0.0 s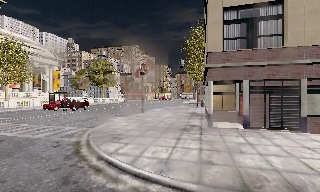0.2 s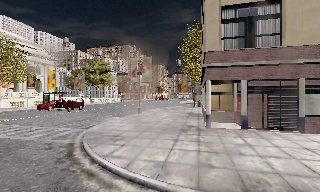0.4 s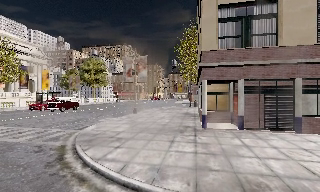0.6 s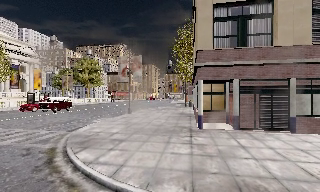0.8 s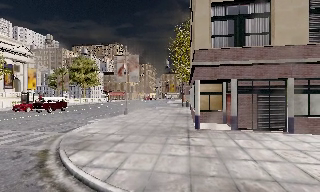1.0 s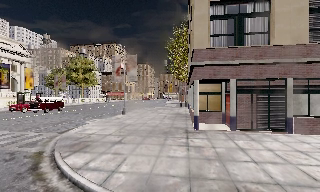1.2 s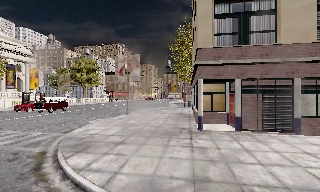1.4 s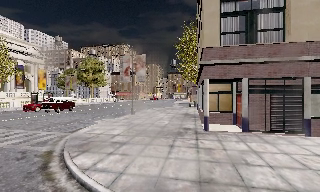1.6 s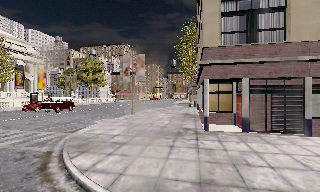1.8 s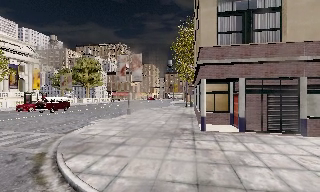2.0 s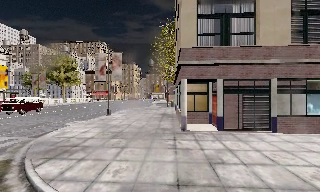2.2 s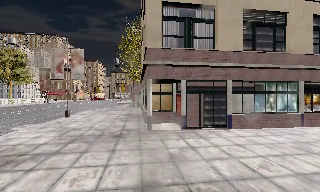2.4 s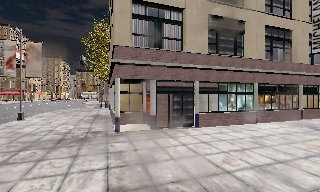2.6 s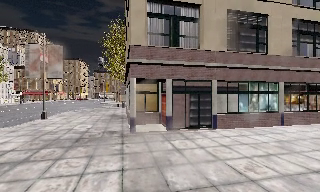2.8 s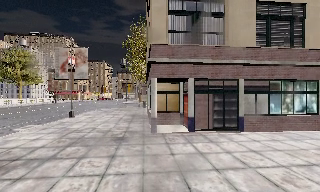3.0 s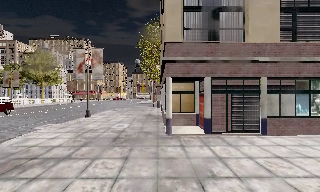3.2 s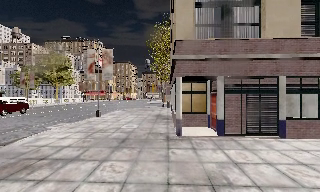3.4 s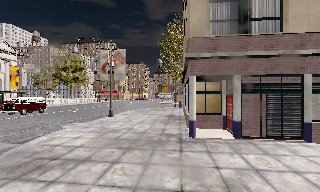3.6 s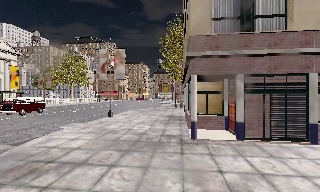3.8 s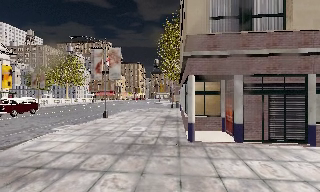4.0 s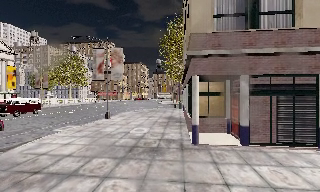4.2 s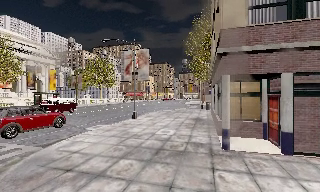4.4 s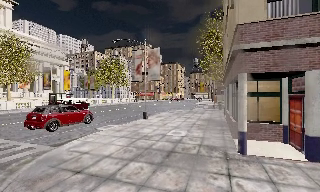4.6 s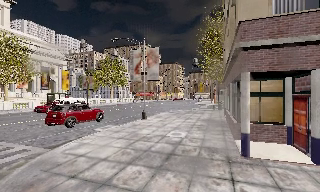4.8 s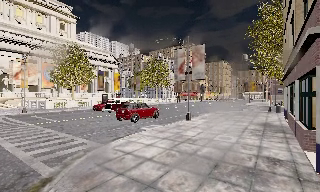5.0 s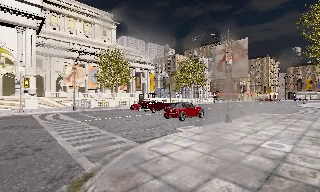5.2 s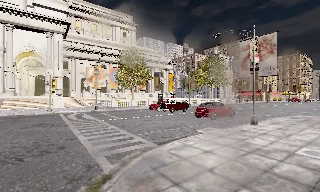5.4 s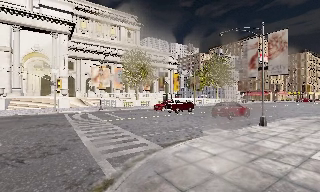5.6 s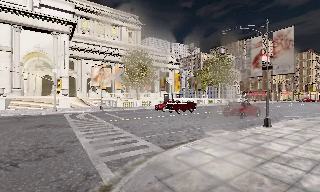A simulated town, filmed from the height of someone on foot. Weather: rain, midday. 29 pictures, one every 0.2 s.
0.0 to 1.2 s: The camera travels forward, about 1 m, so what stands in front looms larger.
1.2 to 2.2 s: The camera pans to its right, which is clockwise from overhead, by about 20 degrees.
2.2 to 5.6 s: The scene slides to the right, as the camera pans about 65 degrees to its left. It travels forward, about 4.5 m.
The film runs forward here.
